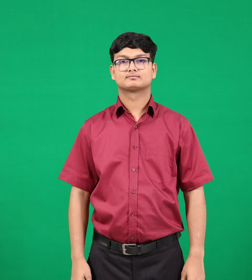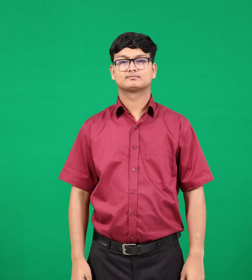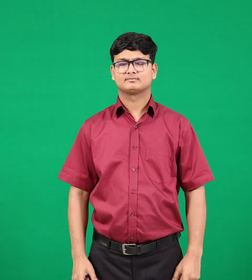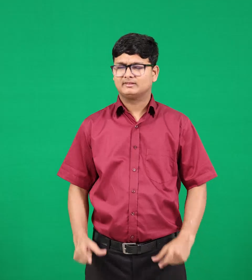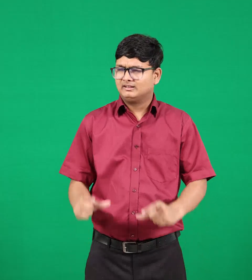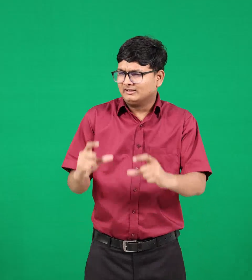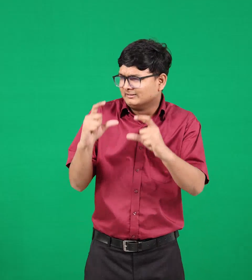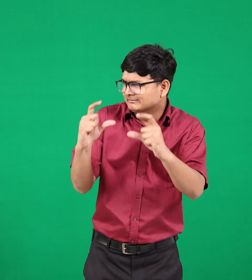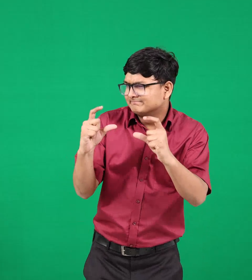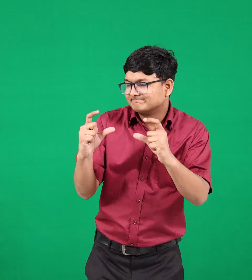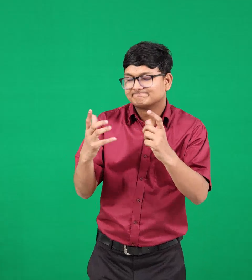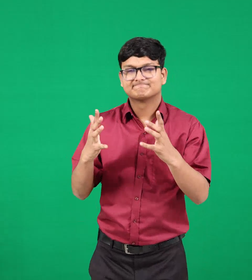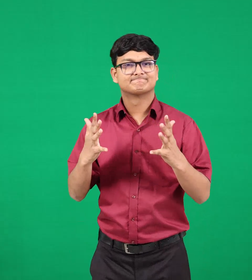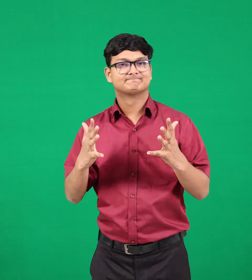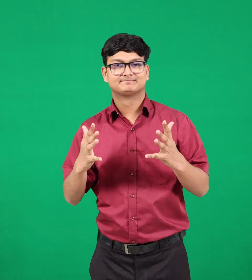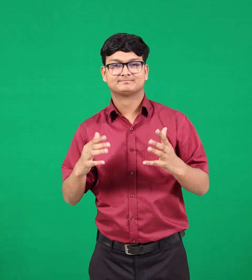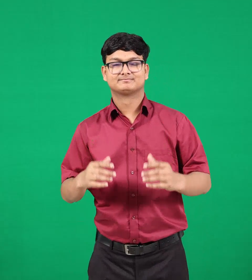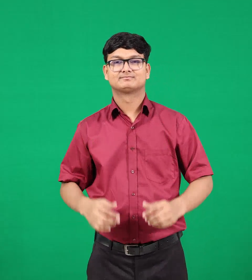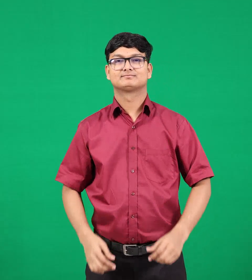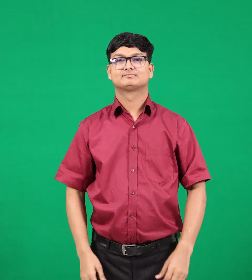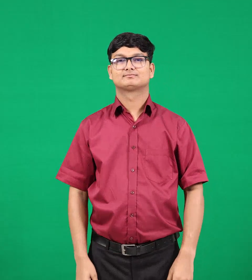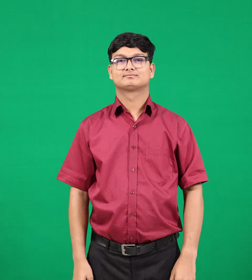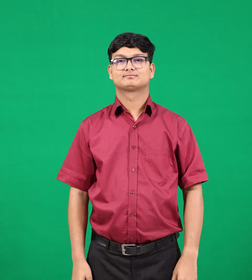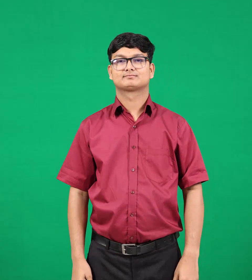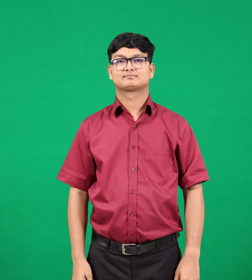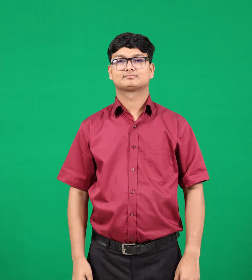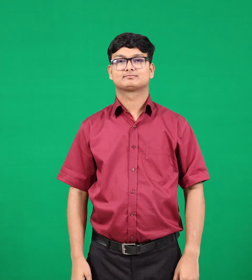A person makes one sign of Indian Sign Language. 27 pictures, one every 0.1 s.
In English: careless
